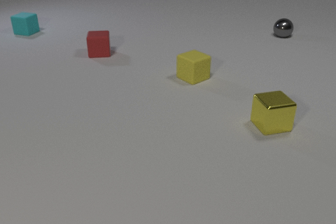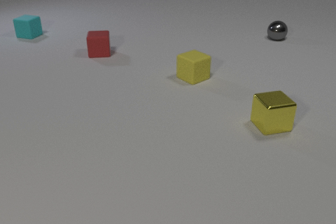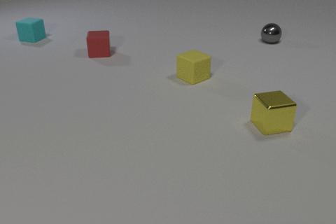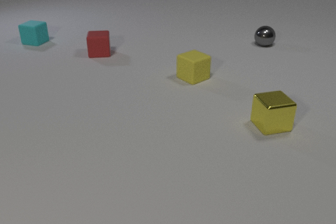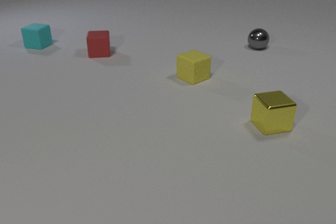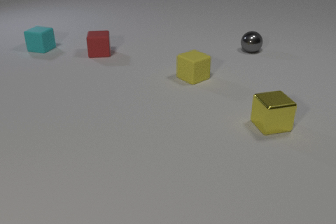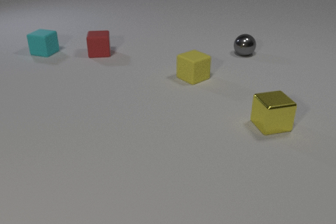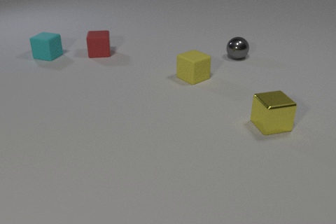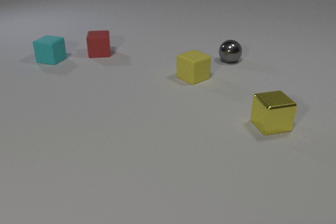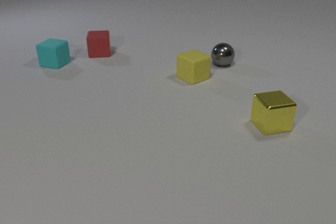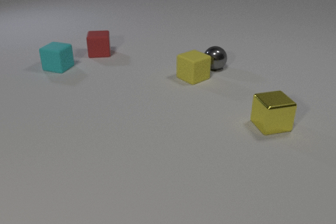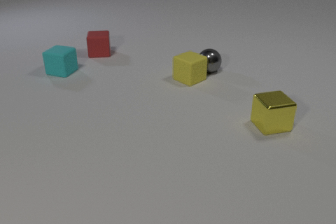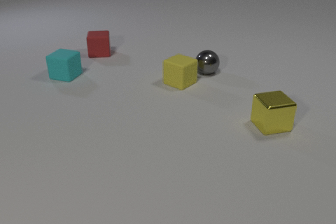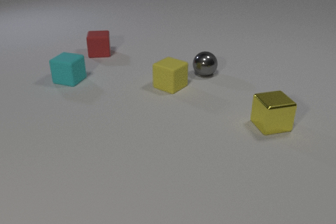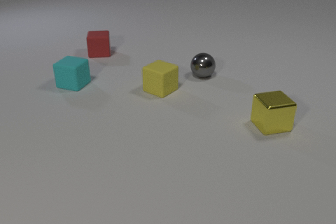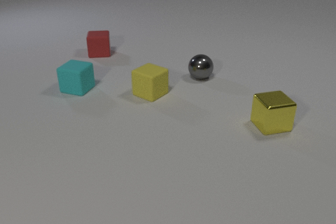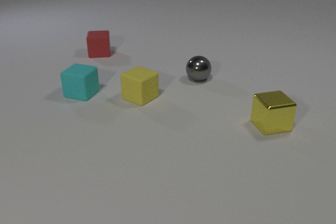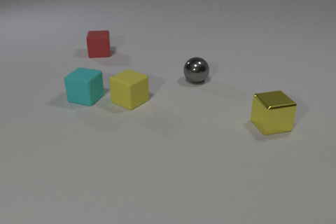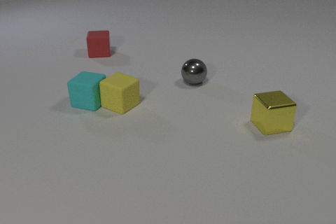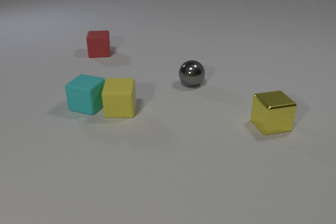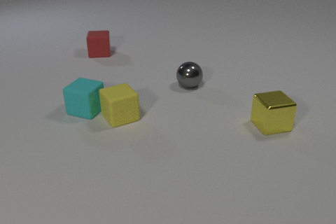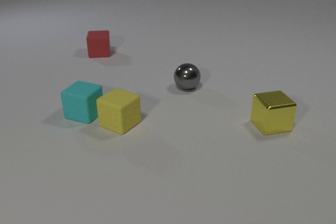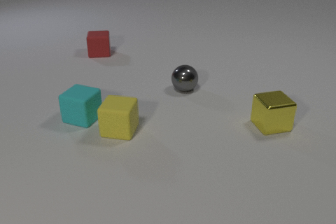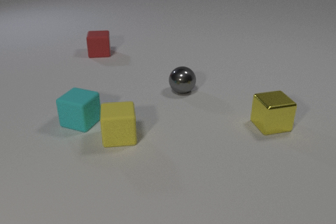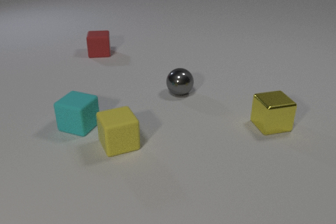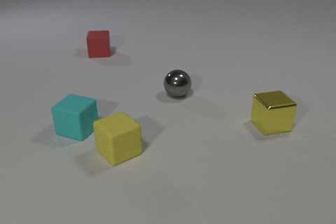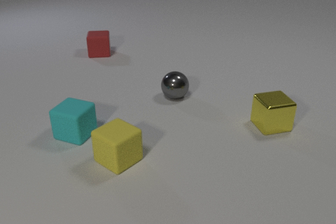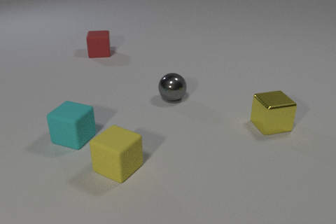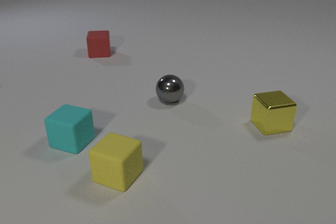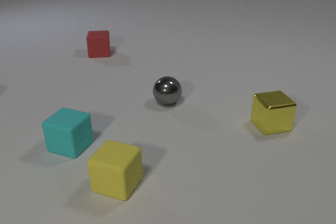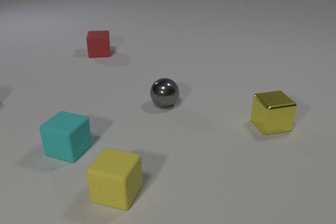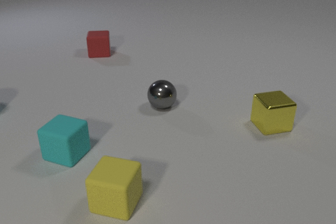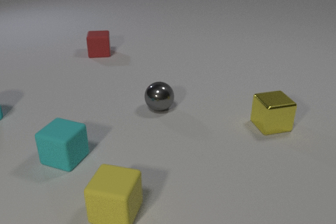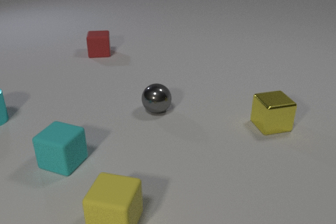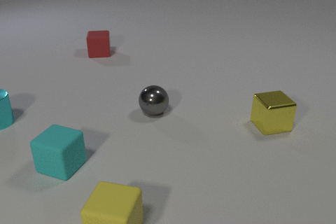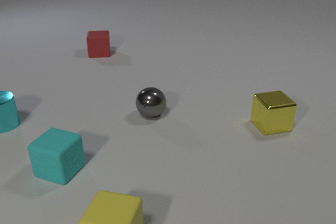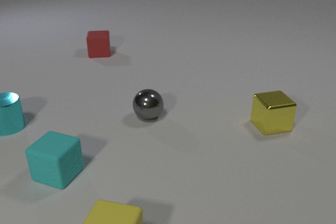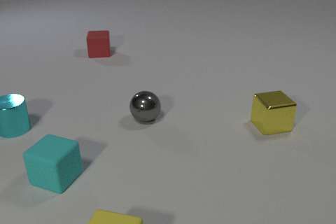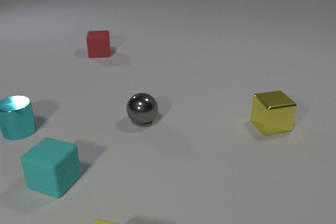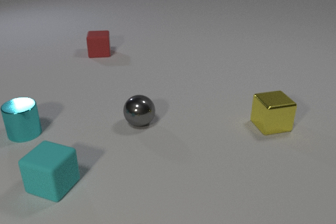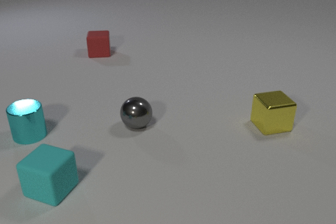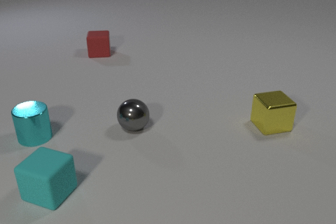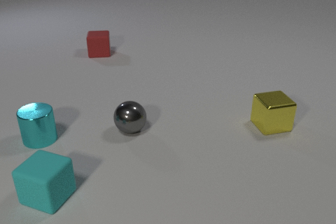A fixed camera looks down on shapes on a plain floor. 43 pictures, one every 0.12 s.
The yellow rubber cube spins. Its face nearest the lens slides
to the right.
The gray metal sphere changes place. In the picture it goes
toward the camera.
0.00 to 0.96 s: The gray metal sphere rolls toward the camera and to the left. The cyan rubber cube slides toward the camera.
0.96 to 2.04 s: The gray metal sphere rolls toward the camera and to the left. The yellow rubber cube slides to the left and toward the camera. The cyan rubber cube slides toward the camera. The gray metal sphere and the yellow rubber cube collide.
2.04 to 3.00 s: The gray metal sphere rolls toward the camera and to the left. The yellow rubber cube slides toward the camera, spins counterclockwise seen from above by about 165 degrees, its near face sliding to the right. The cyan rubber cube slides toward the camera. The yellow rubber cube and the cyan rubber cube collide.
3.00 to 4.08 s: The gray metal sphere rolls toward the camera and to the left. The yellow rubber cube slides toward the camera, spins counterclockwise seen from above by about 45 degrees, its near face sliding to the right. The cyan metal cylinder comes in at the left edge, slides toward the camera and to the right. The cyan rubber cube slides toward the camera.
4.08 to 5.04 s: The gray metal sphere rolls toward the camera and to the left. The yellow rubber cube slides toward the camera, leaves at the bottom edge. The cyan metal cylinder slides toward the camera and to the right. The cyan rubber cube slides toward the camera.
How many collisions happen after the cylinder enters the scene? 0.
What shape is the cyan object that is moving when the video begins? cube.
What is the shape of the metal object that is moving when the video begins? sphere.
